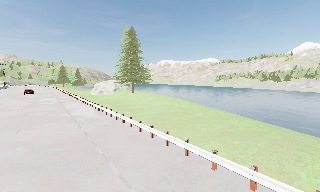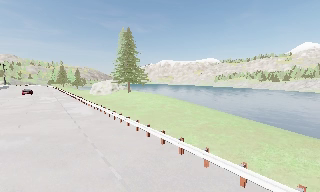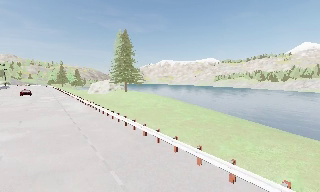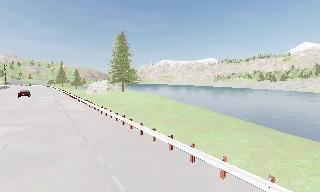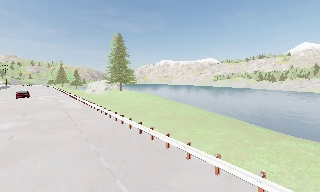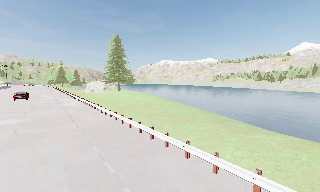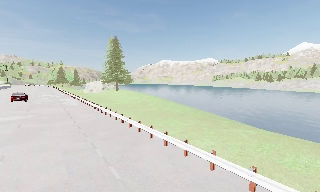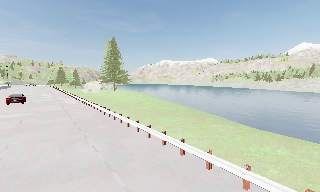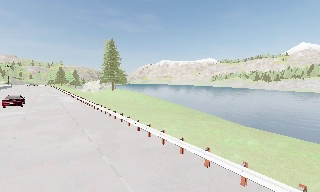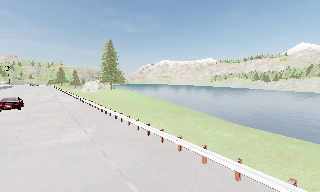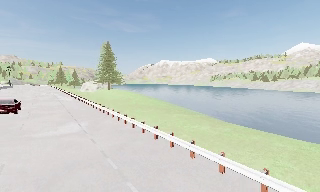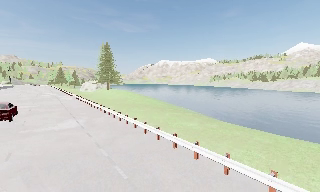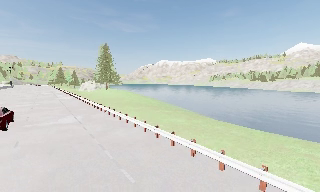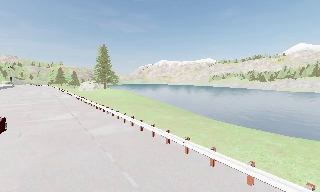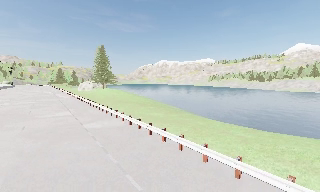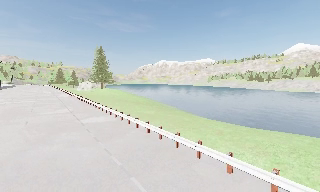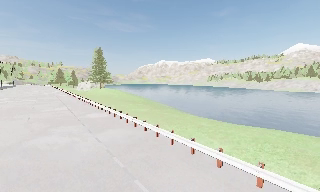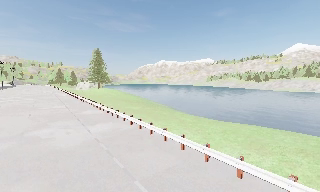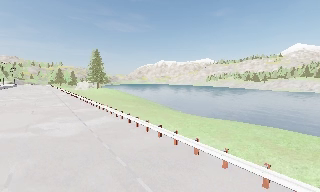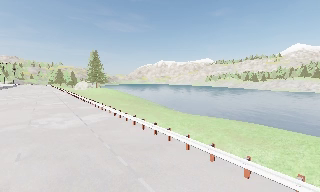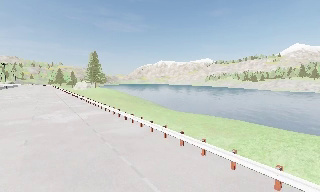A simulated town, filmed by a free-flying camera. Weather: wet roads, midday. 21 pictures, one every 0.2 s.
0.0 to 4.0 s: The camera travels backward and to its right, about 35 m, so what stands in front gets smaller.
The film runs backward here.
